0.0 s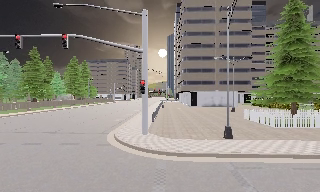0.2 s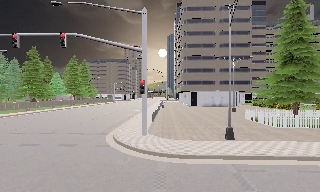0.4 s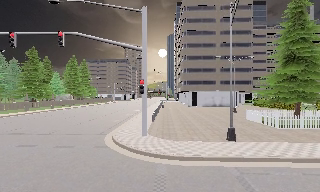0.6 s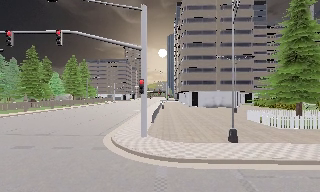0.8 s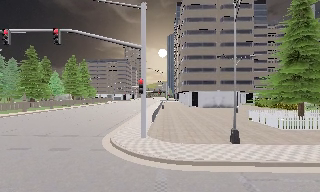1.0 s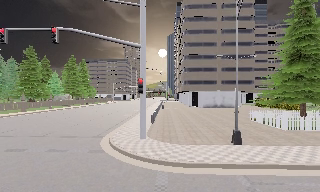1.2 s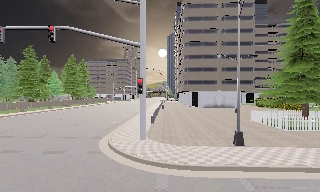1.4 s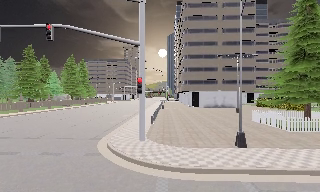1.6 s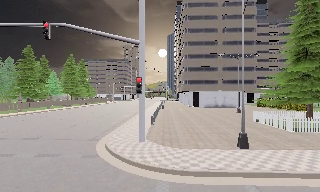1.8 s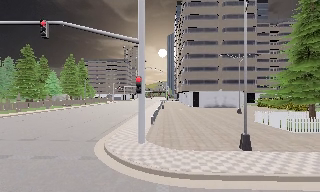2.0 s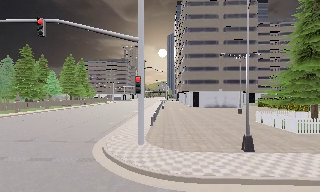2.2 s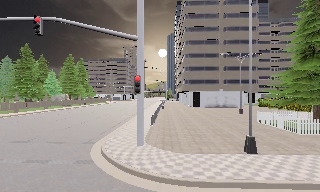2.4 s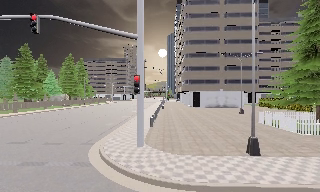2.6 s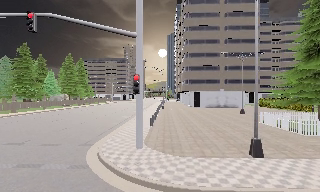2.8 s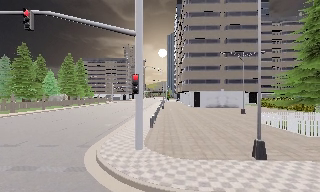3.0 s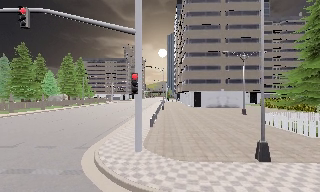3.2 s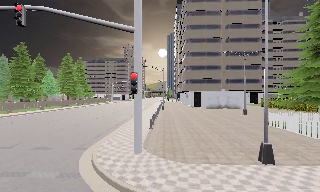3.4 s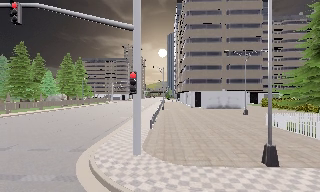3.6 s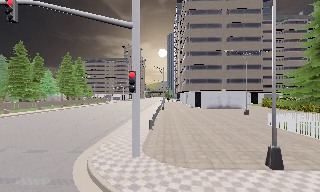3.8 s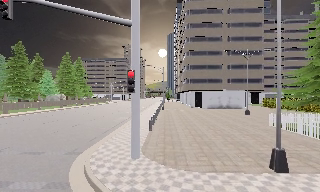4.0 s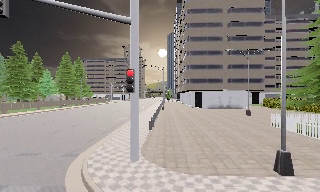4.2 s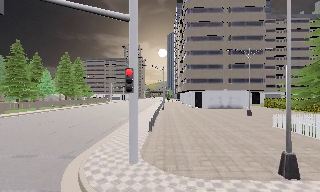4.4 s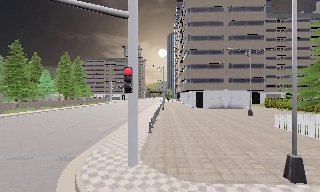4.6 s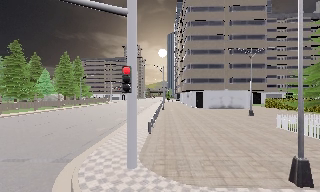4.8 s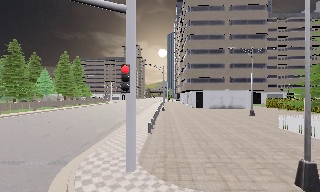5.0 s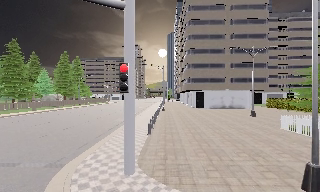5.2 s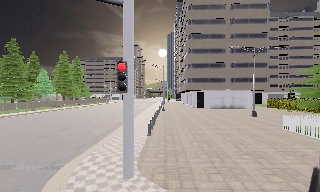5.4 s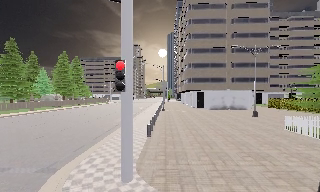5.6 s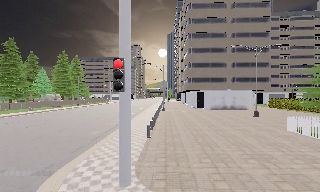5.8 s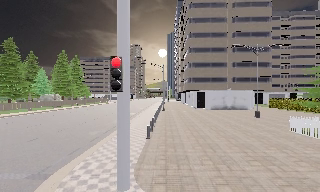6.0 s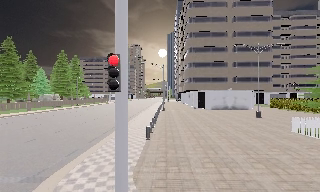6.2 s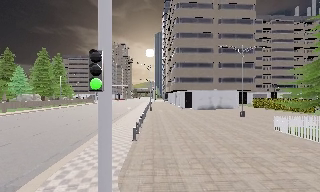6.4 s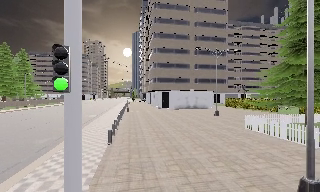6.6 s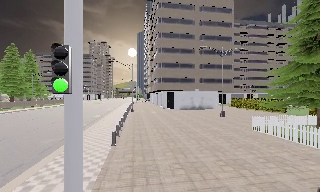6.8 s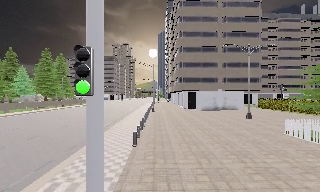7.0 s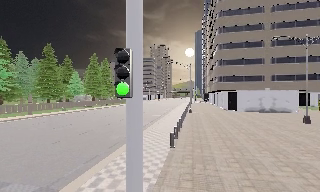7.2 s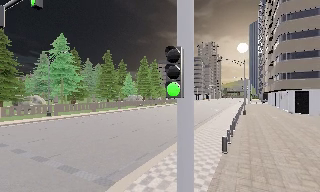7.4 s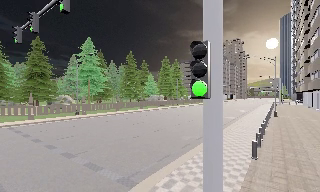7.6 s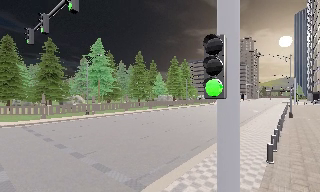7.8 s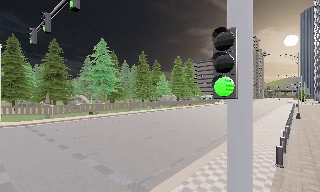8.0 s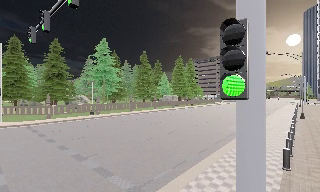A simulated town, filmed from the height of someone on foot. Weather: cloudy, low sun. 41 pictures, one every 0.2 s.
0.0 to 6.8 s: The camera travels forward, about 7 m, so what stands in front looms larger.
6.8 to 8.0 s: The camera swings to its left by about 40 degrees, and the scene slides to the right. It travels forward, about 1 m.
The film runs forward here.
